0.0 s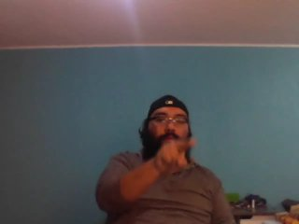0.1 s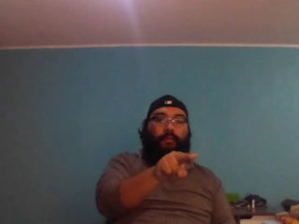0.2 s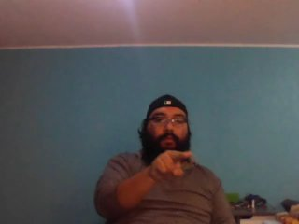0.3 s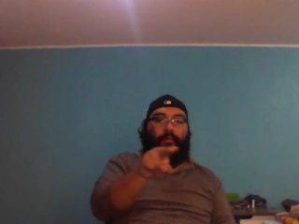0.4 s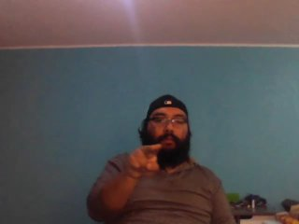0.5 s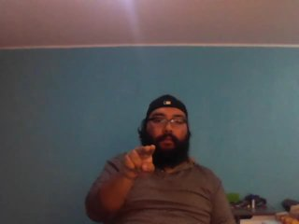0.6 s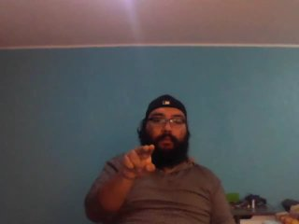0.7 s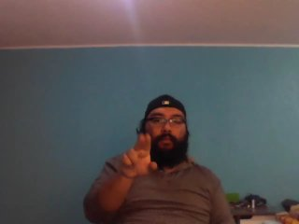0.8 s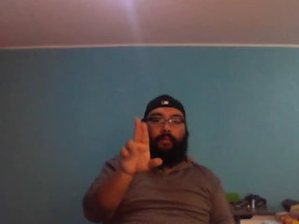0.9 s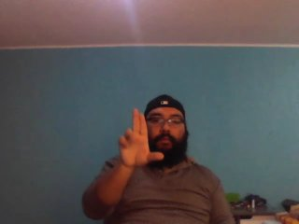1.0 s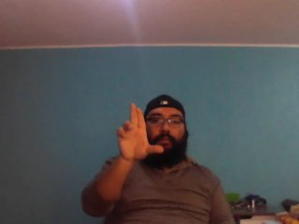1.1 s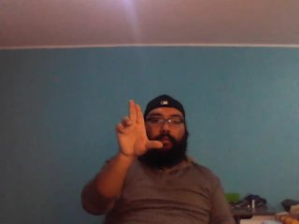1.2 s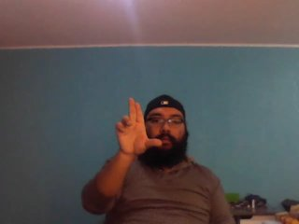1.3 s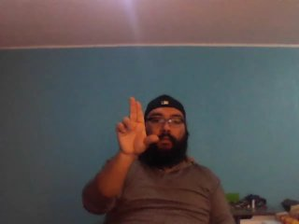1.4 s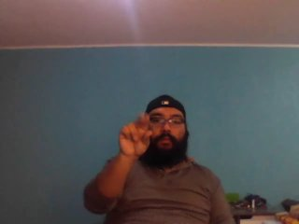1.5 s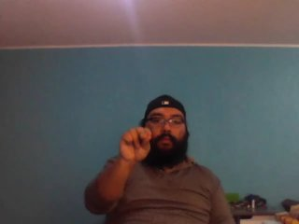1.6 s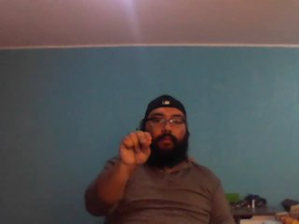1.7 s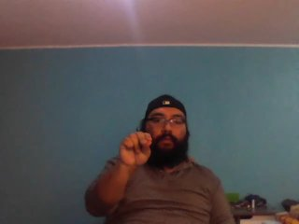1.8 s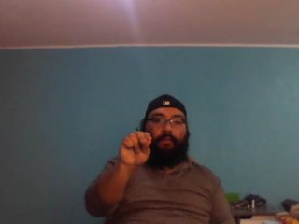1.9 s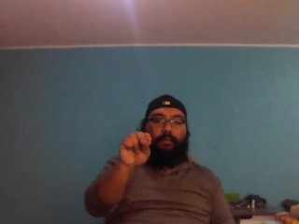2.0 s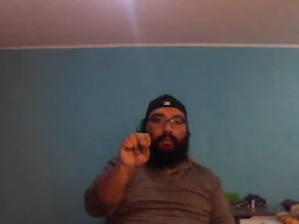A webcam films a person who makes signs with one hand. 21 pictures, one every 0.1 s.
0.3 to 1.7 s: Zoom out.
